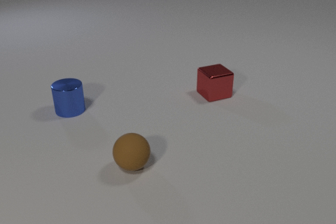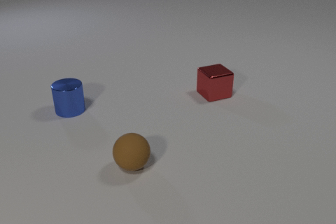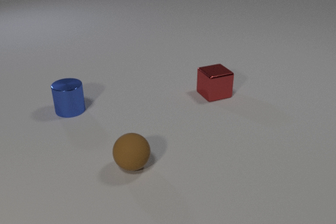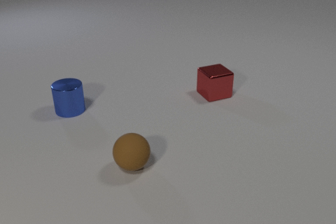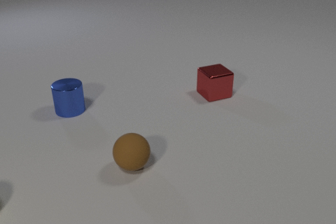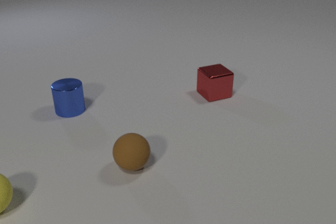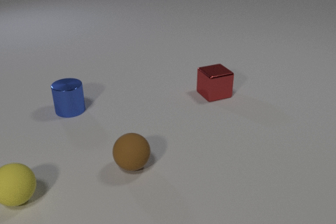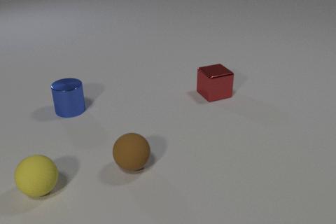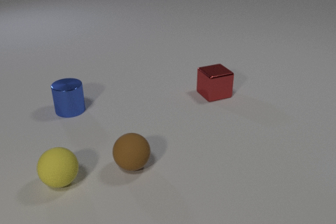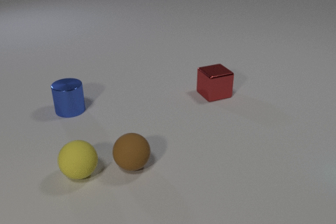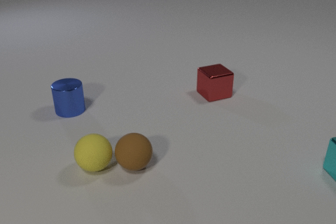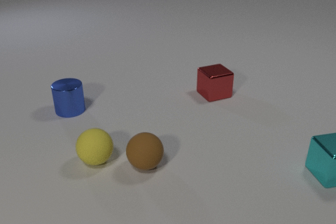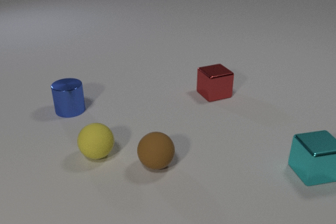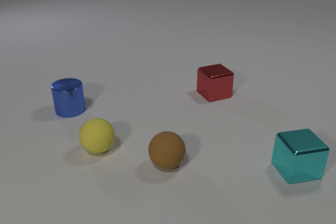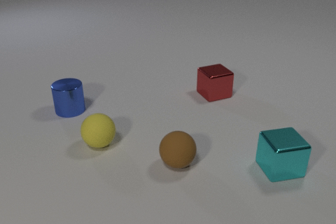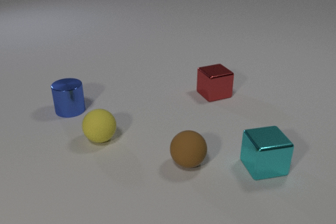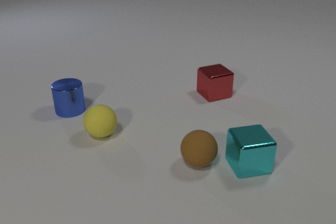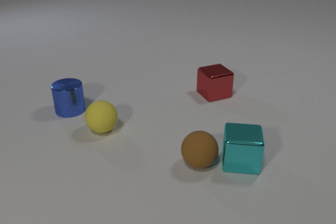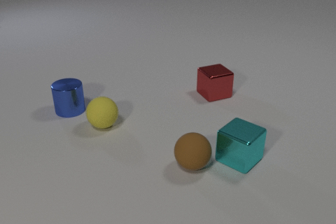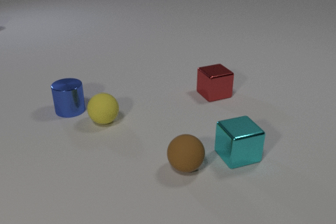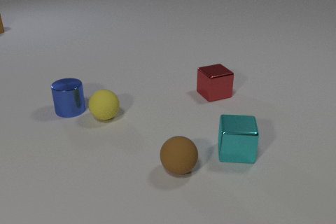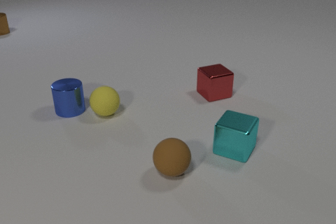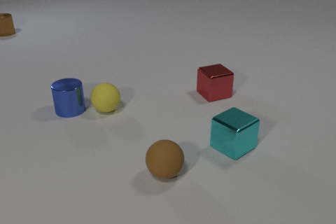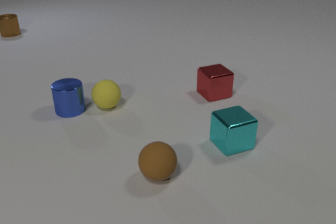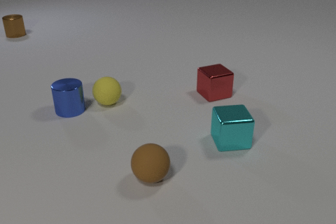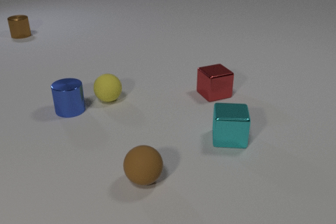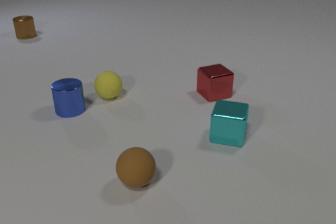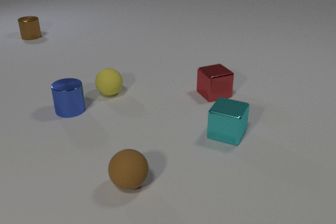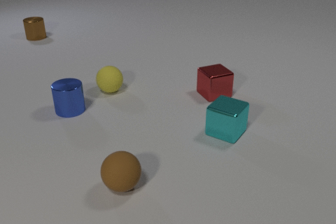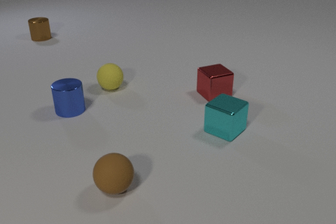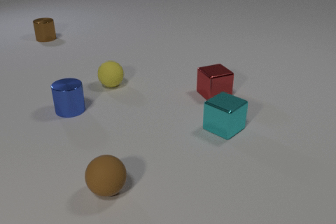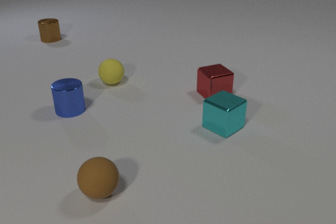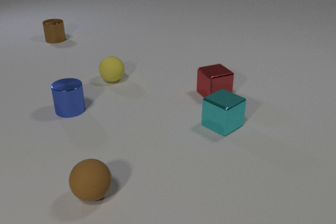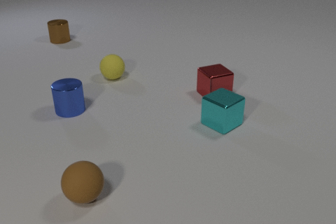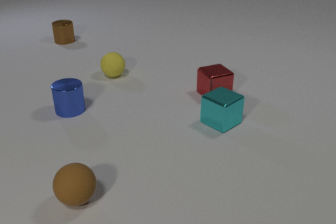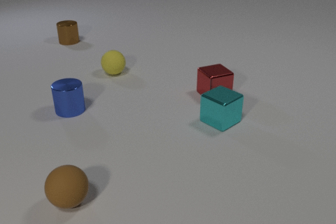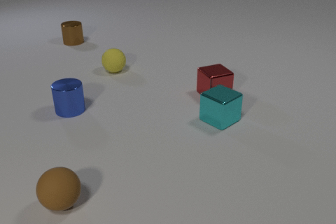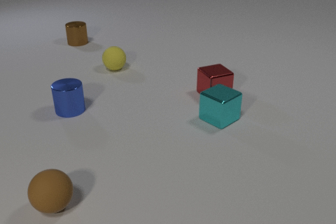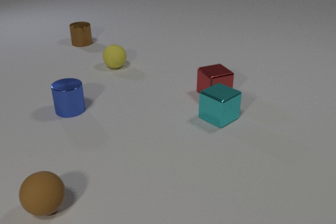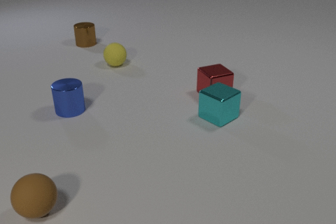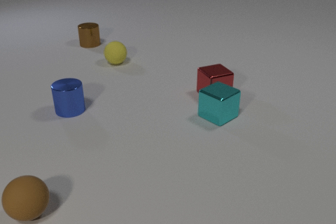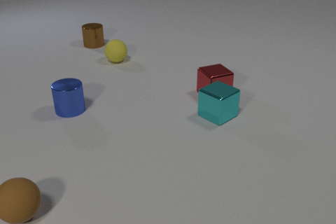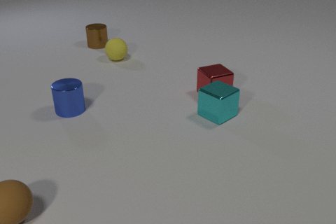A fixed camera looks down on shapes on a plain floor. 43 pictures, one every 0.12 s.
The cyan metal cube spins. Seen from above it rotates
clockwise.
The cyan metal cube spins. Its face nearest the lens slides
to the left.
0.00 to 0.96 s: The yellow rubber sphere comes in at the left edge, rolls to the right.
0.96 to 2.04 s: The yellow rubber sphere rolls away from the camera and to the right. The brown rubber sphere rolls to the right. The cyan metal cube comes in at the right edge, slides to the left. The yellow rubber sphere and the brown rubber sphere collide. The brown rubber sphere and the cyan metal cube collide.
2.04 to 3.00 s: The yellow rubber sphere rolls away from the camera. The brown rubber sphere rolls to the left and toward the camera. The brown metal cylinder comes in at the left edge, slides to the right and toward the camera. The cyan metal cube slides away from the camera, spins so that its near face slides to the left, clockwise seen from above.
3.00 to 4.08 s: The yellow rubber sphere rolls away from the camera. The brown rubber sphere rolls to the left. The brown metal cylinder slides to the right and toward the camera. The cyan metal cube slides away from the camera, spins clockwise seen from above by about 45 degrees, its near face sliding to the left.
4.08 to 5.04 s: The yellow rubber sphere rolls away from the camera. The brown rubber sphere rolls to the left. The brown metal cylinder slides to the right and toward the camera. The cyan metal cube slides away from the camera.
What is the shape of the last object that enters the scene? cylinder.
What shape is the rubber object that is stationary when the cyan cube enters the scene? sphere.
Are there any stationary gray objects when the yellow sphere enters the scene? no.
